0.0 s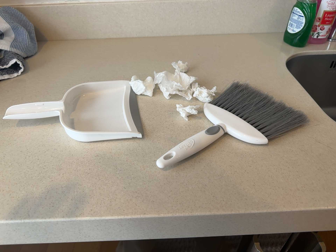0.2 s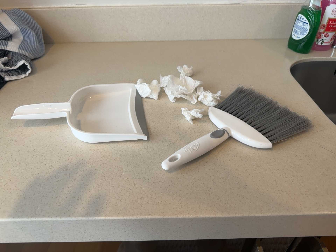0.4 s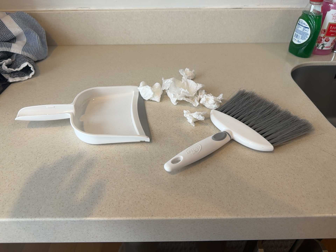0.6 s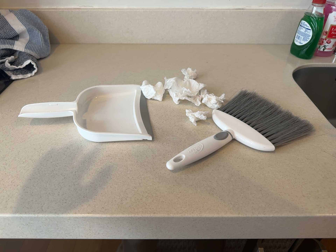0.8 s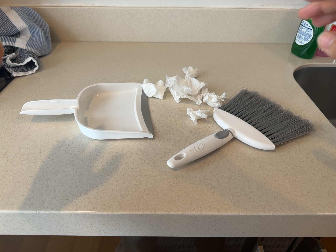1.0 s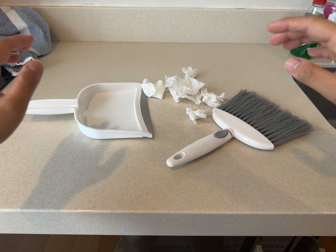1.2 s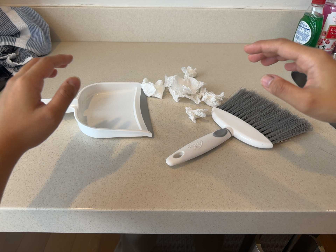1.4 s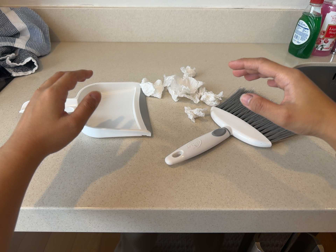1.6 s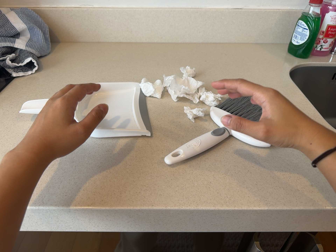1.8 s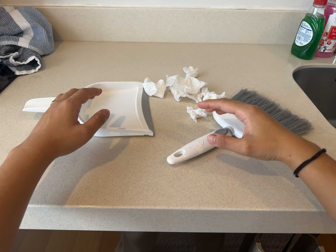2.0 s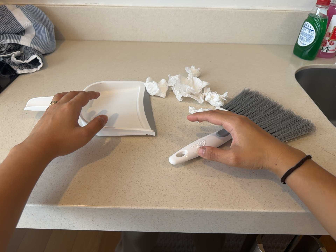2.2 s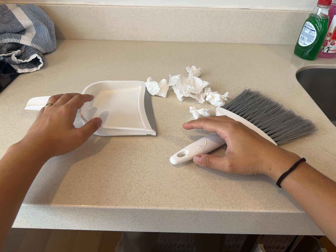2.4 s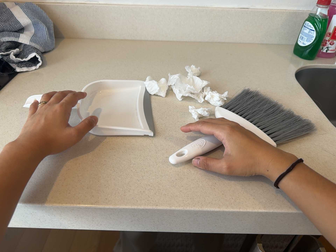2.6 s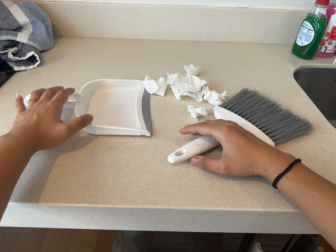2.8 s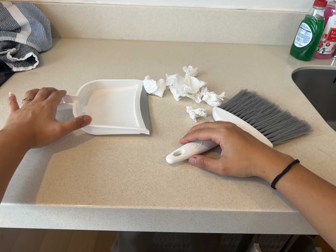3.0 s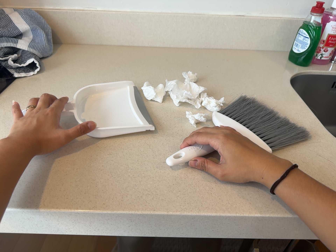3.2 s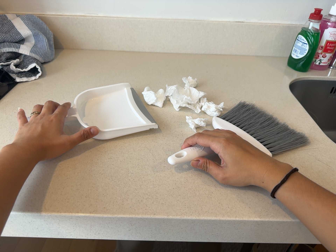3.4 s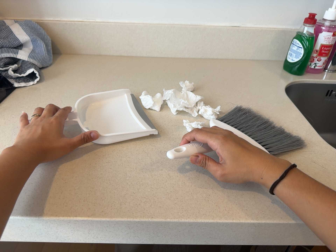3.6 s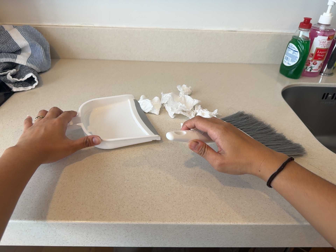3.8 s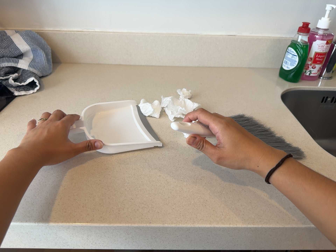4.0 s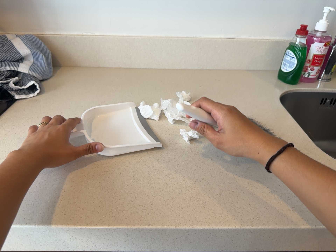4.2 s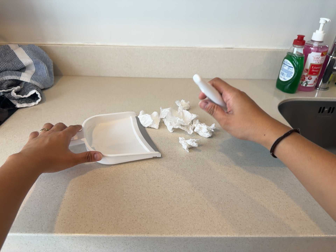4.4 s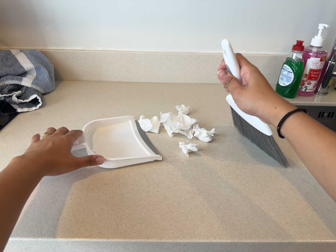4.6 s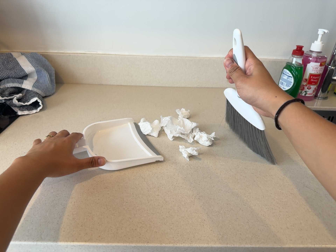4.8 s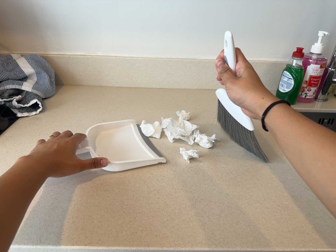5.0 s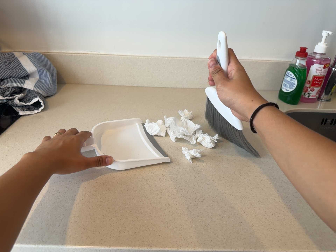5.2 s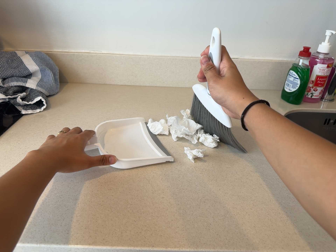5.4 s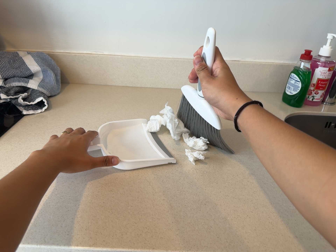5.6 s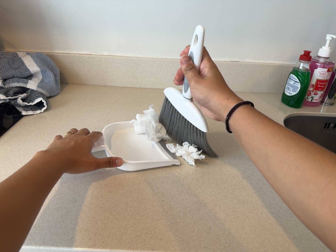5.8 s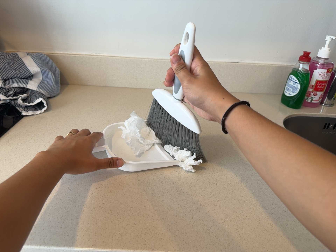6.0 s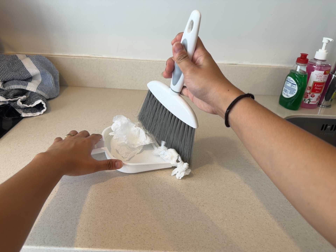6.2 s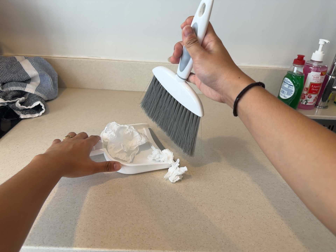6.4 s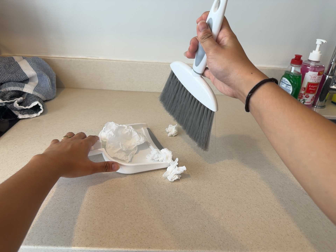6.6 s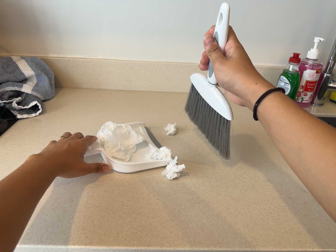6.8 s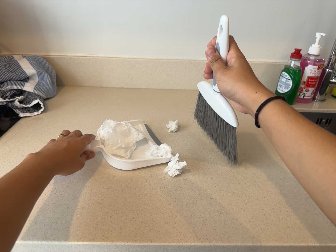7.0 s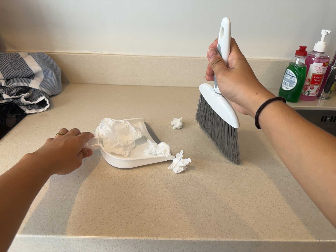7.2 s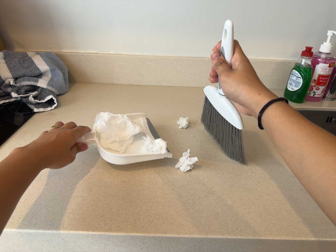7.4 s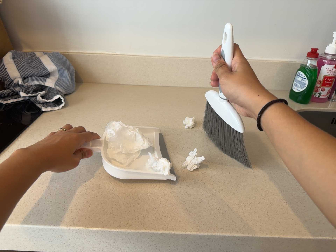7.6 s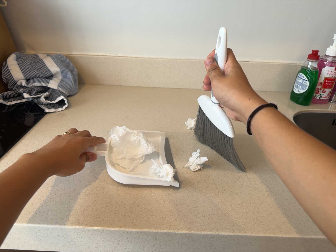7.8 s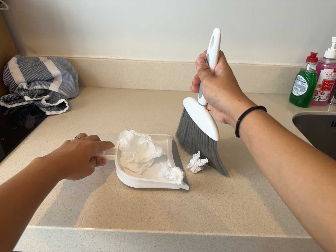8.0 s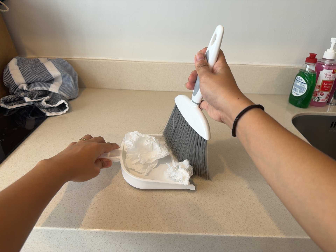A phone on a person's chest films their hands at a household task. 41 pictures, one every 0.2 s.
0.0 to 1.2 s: The camera shifts only a little, or ends up much as it began.
1.2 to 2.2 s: The camera keeps its place and its aim.
2.2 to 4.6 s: The camera's aim tips toward the top of its view by about 10 degrees, and the scene shifts downward.
4.6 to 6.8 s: The camera shifts only a little, or ends up much as it began.
6.8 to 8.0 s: The camera shifts only a little, or ends up much as it began.
The film runs forward here.
